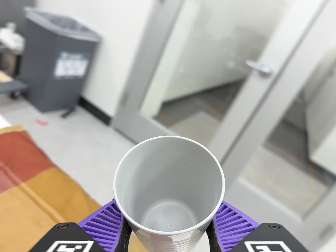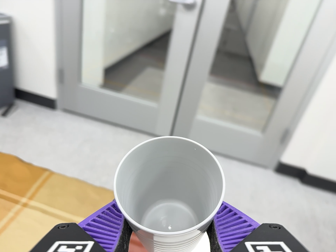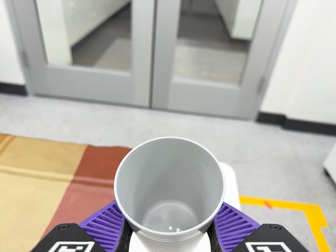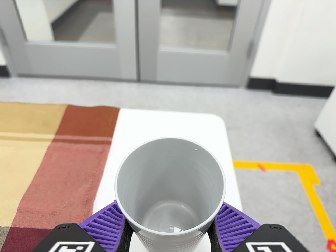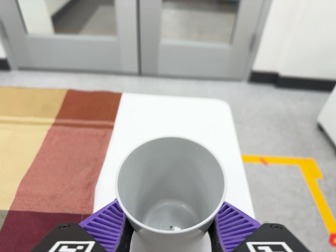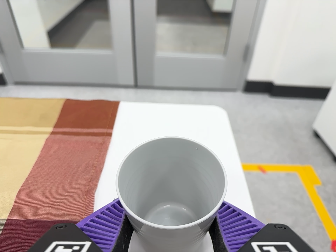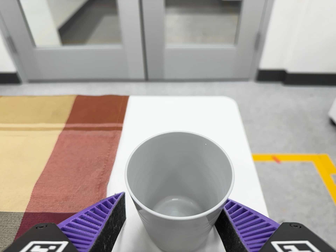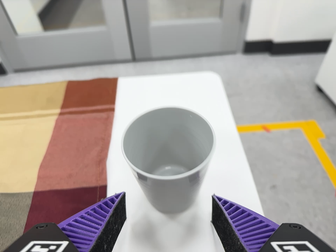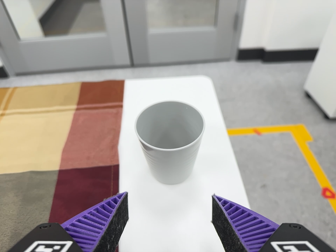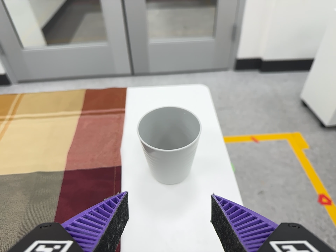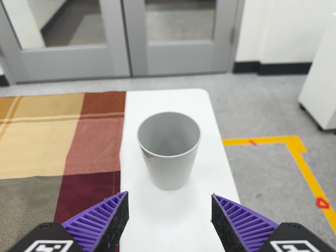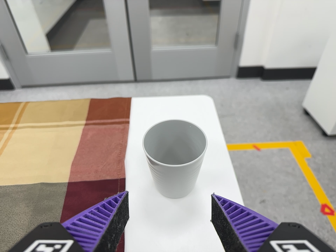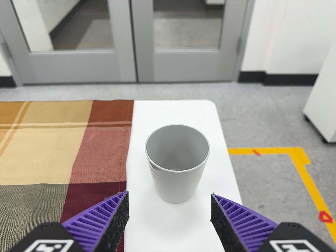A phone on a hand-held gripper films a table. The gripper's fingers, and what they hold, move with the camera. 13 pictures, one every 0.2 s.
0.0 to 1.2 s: The camera pans to its right by about 10 degrees. It travels toward the bottom of its view and to its right, about 22 cm, so close, fixed things drift upward. Its aim tips toward the bottom of its view by about 20 degrees, and the scene shifts upward. It rolls about its line of sight by about 35 degrees, and the scene rotates counterclockwise.
1.2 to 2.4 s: The camera travels backward, about 12 cm, so what stands in front gets smaller.
The film runs forward here.
